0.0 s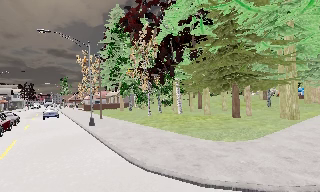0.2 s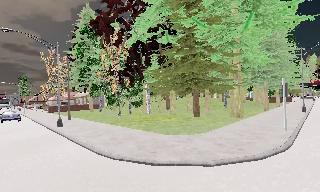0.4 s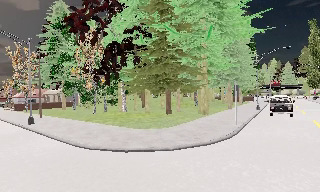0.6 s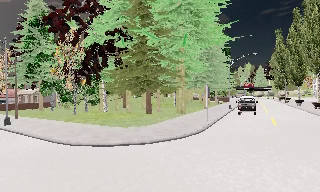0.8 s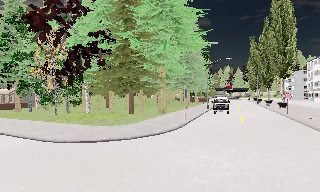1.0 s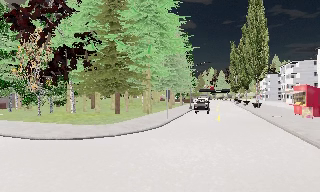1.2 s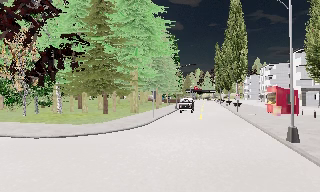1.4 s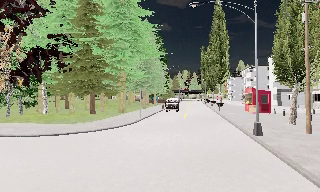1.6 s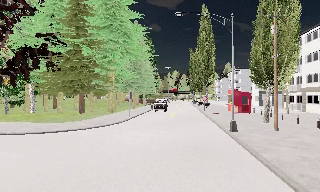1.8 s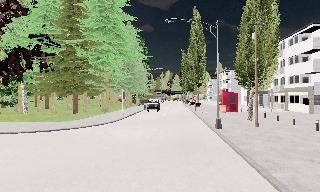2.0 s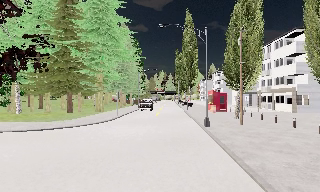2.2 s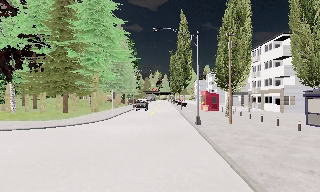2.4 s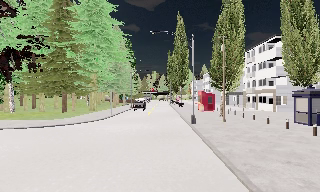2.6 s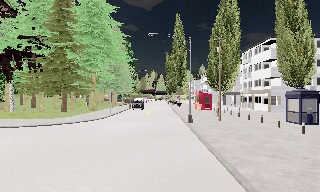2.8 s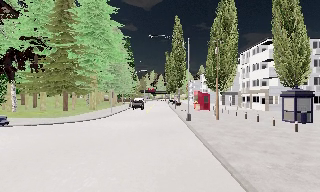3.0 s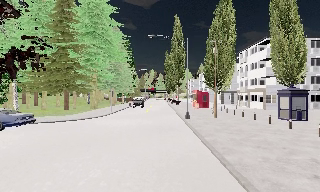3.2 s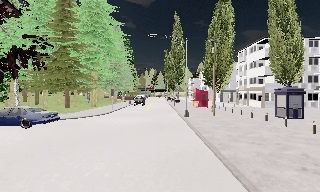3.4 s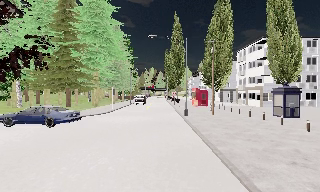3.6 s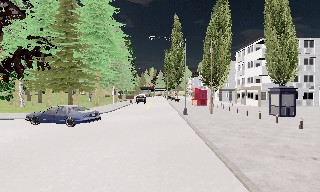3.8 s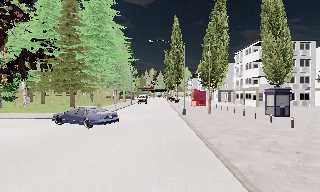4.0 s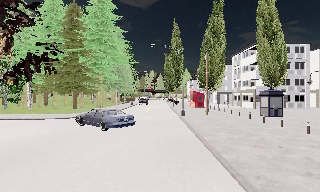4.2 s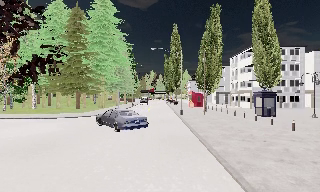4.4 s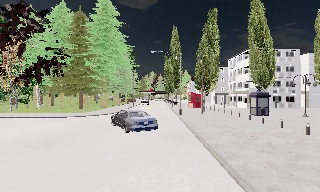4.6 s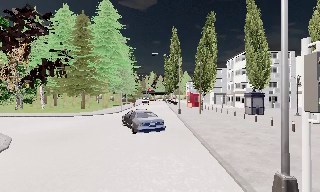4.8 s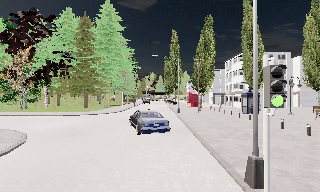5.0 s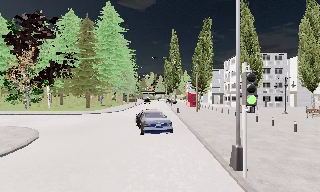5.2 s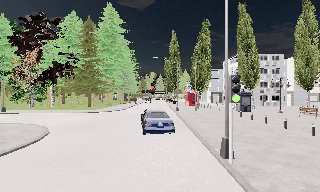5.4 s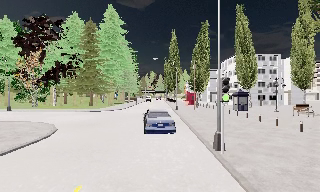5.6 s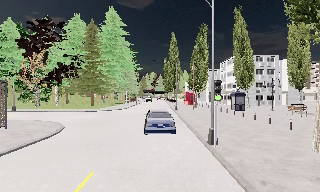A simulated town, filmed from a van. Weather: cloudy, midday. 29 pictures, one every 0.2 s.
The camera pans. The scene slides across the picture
to the left.
The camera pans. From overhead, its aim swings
clockwise.
0.0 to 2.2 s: The camera swings to its right by about 55 degrees, and the scene slides to the left. It travels backward, about 11 m.
2.2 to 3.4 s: The camera travels backward, about 2.5 m, so what stands in front gets smaller. It loses speed.
3.4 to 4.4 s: The camera travels backward, about 4 m, so what stands in front gets smaller. It gains speed.
4.4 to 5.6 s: The camera travels backward, about 5 m, so what stands in front gets smaller.
The film runs backward here.
